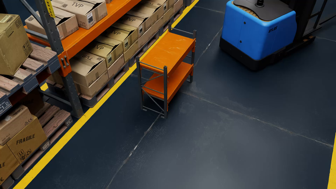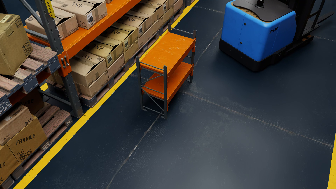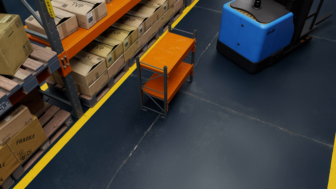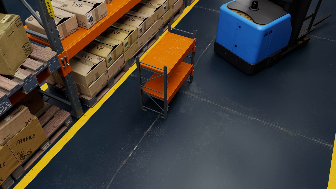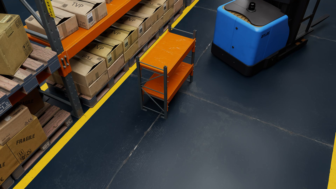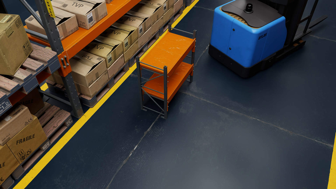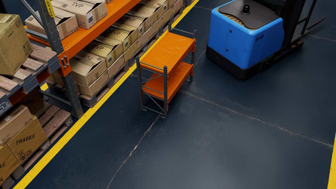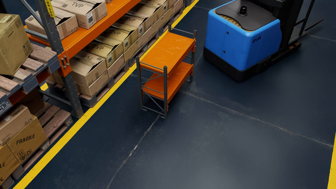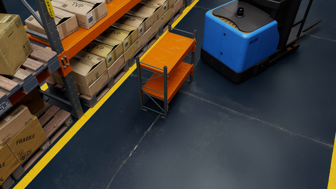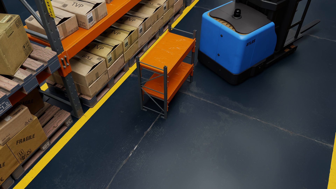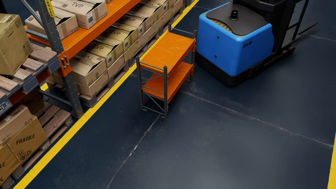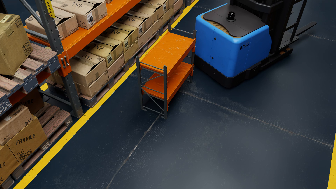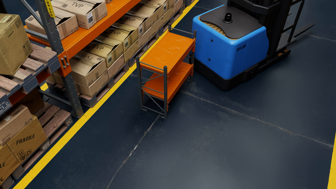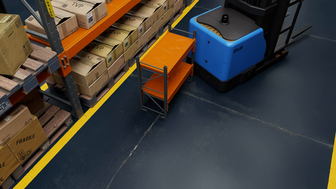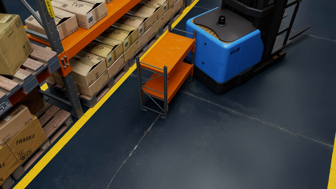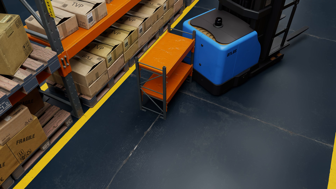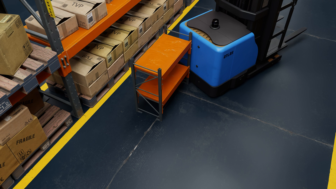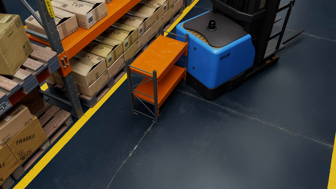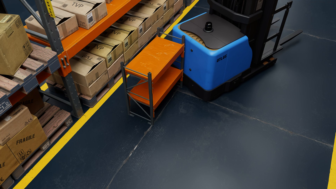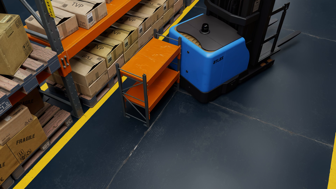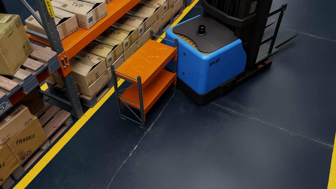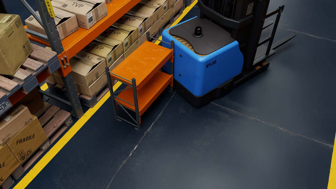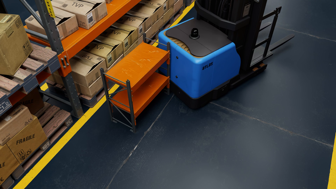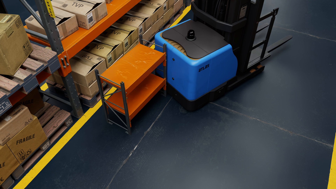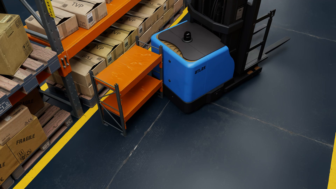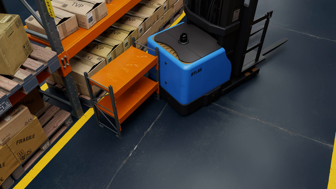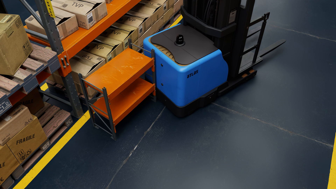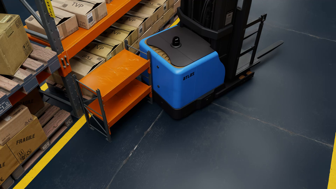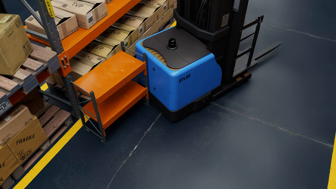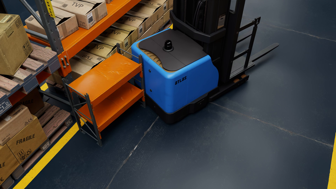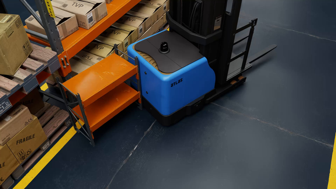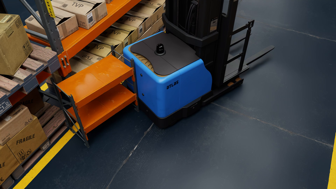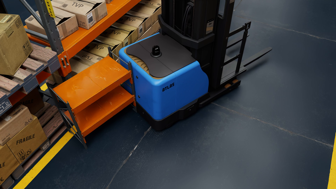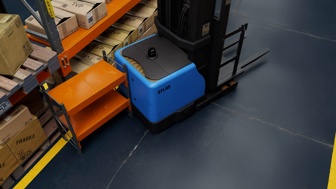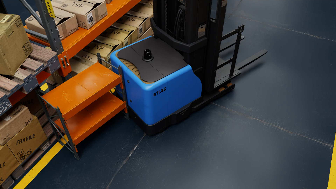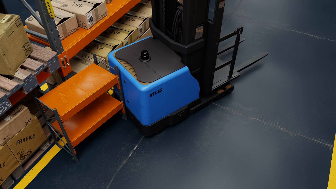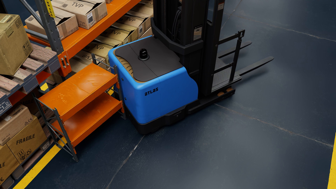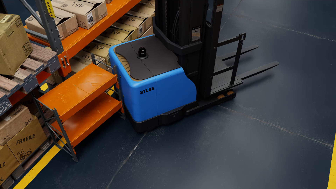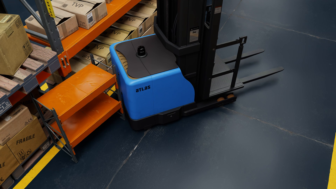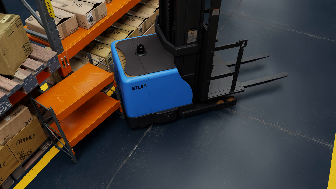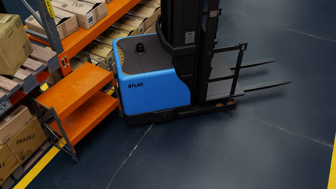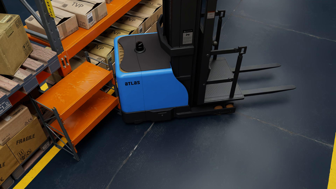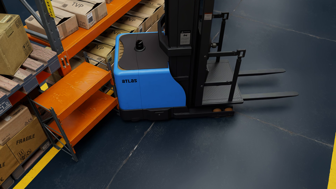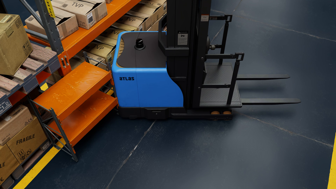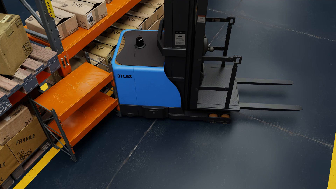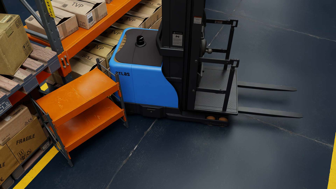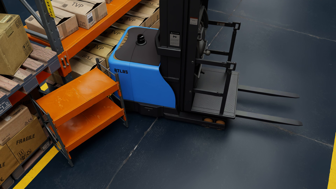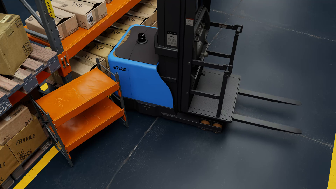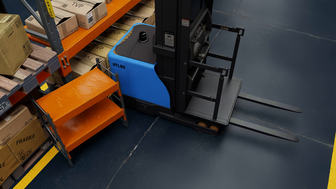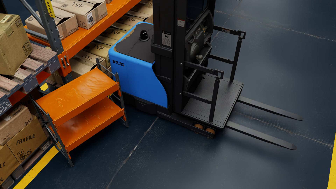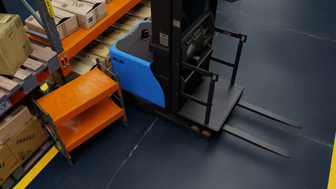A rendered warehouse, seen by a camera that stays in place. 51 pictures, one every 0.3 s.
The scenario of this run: A forklift runs into an object in its way.
